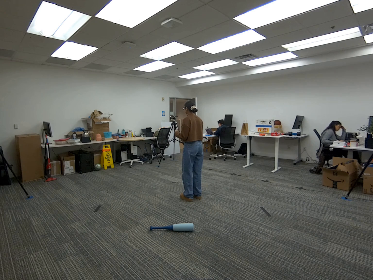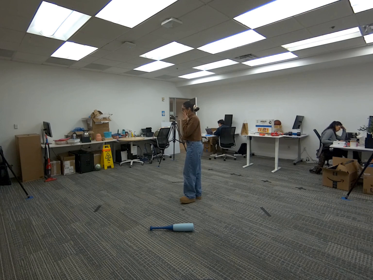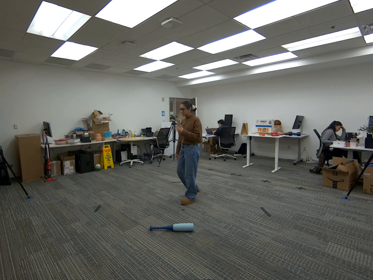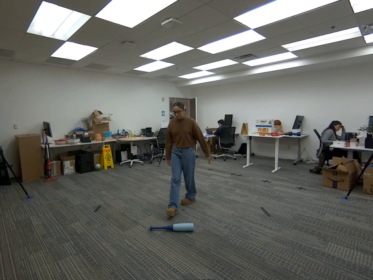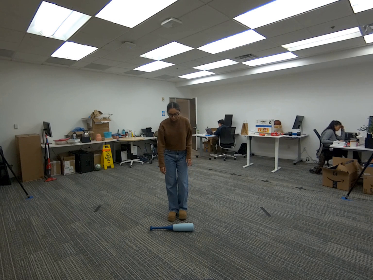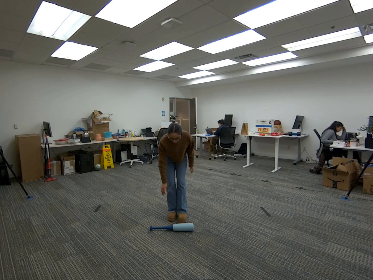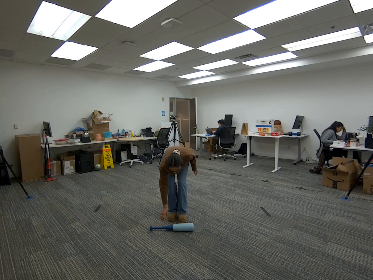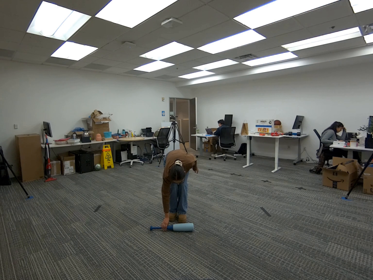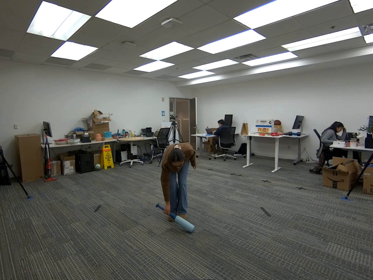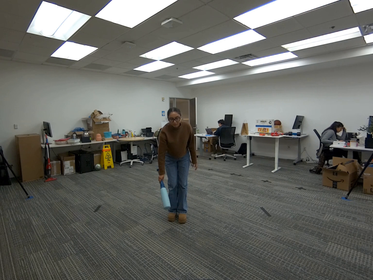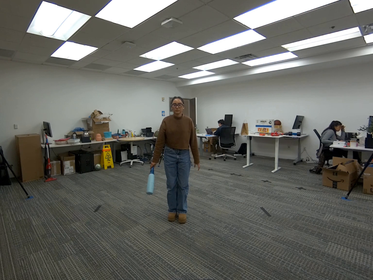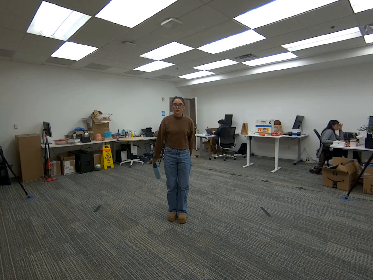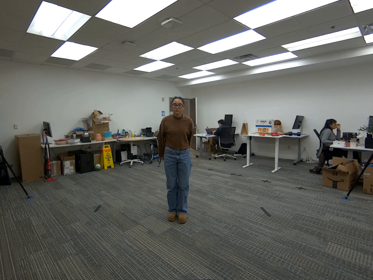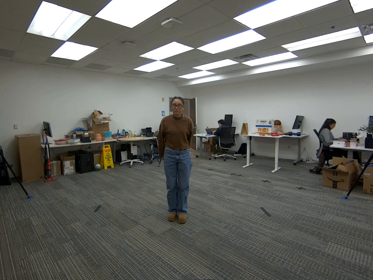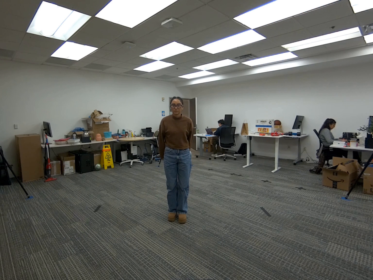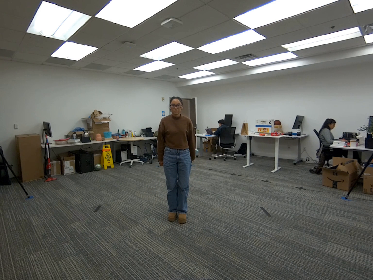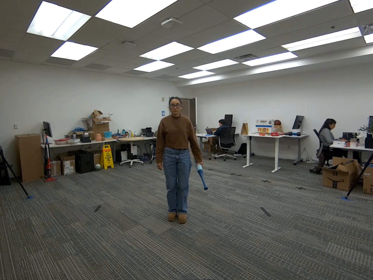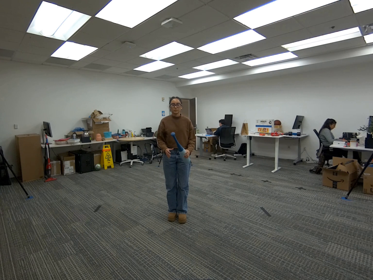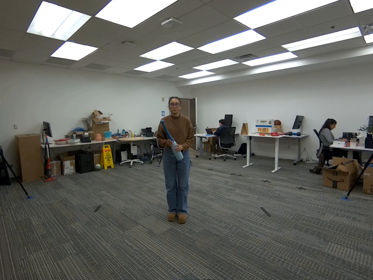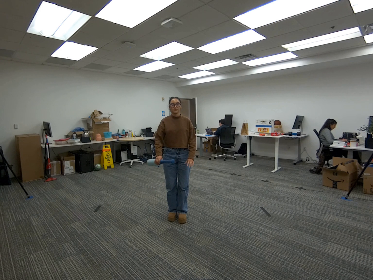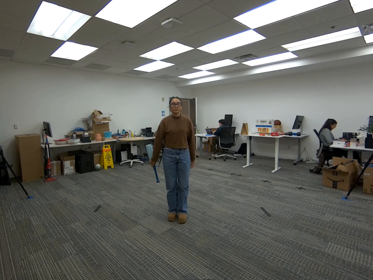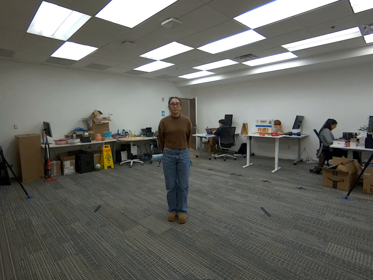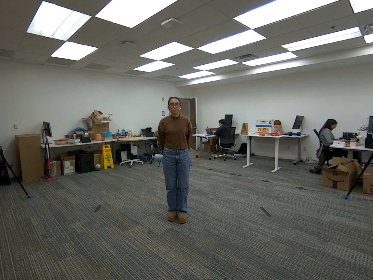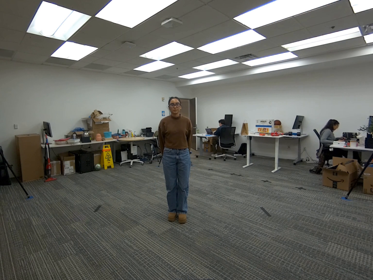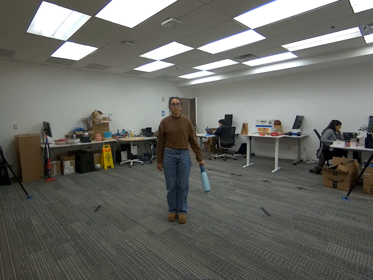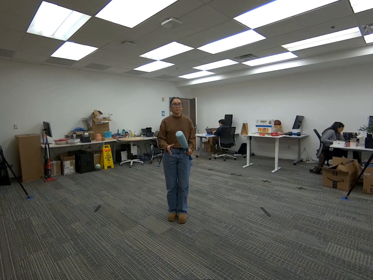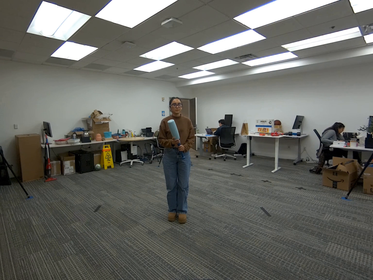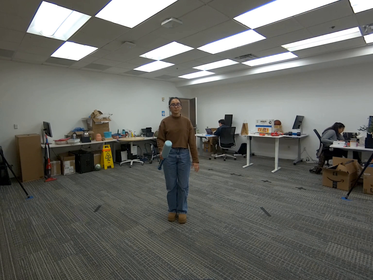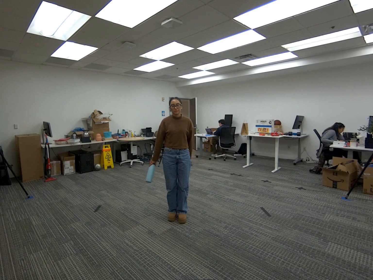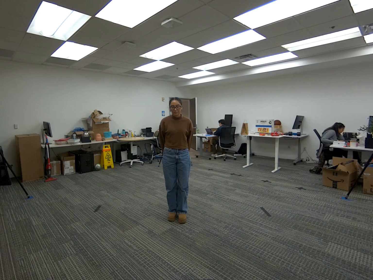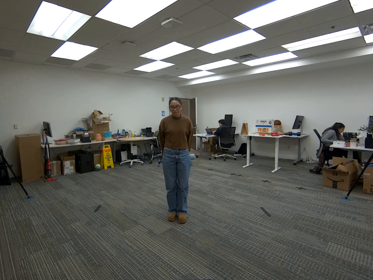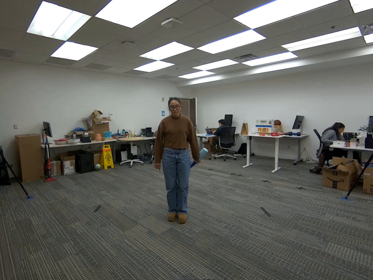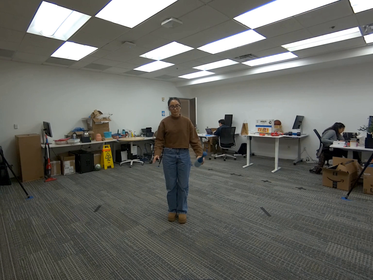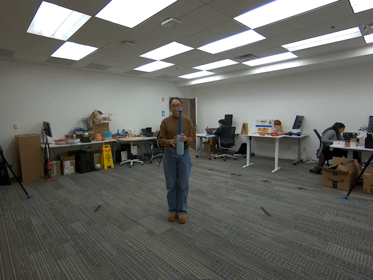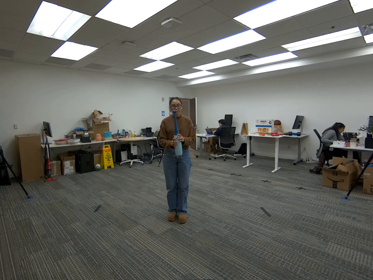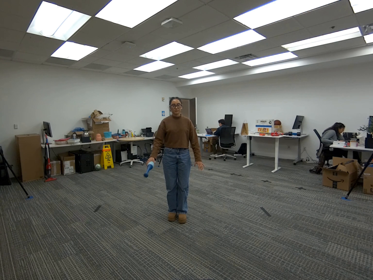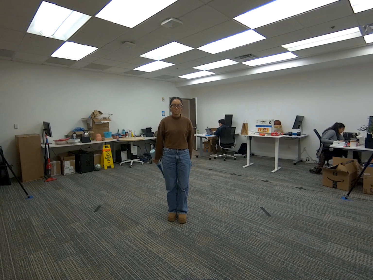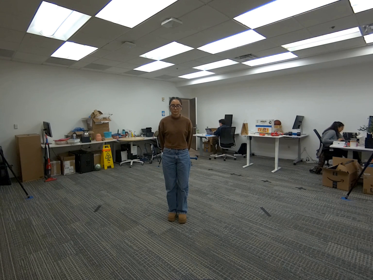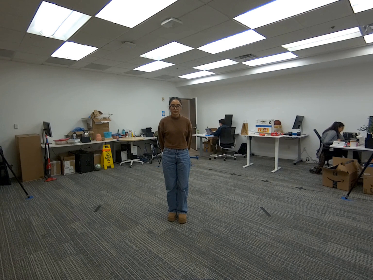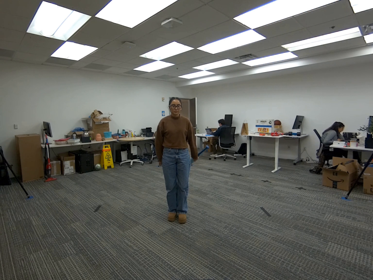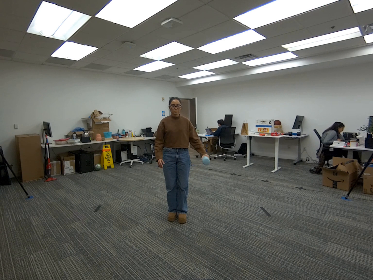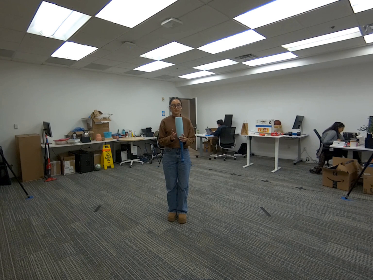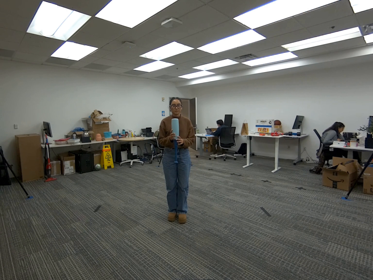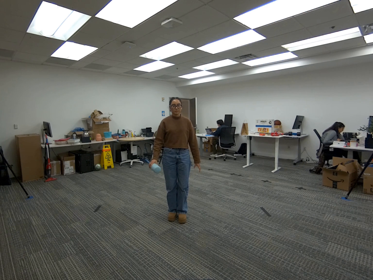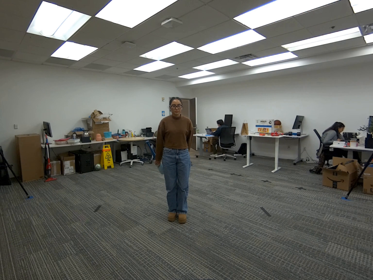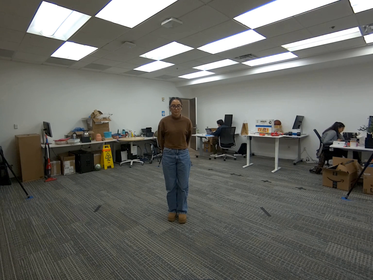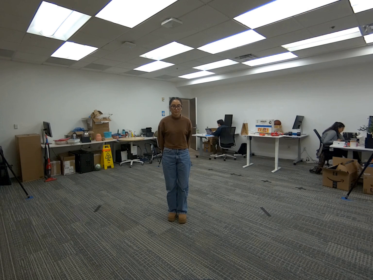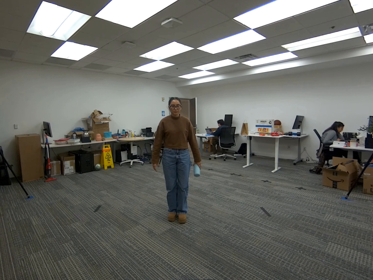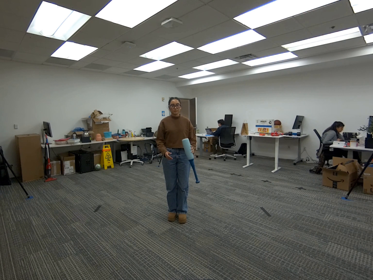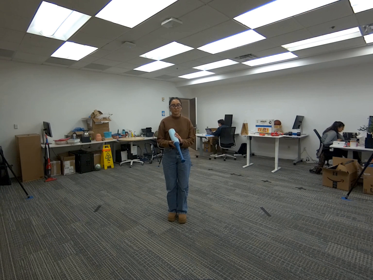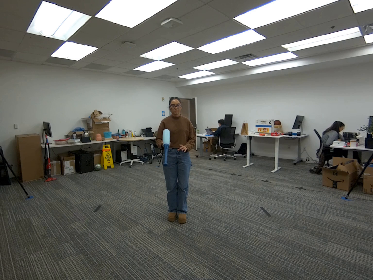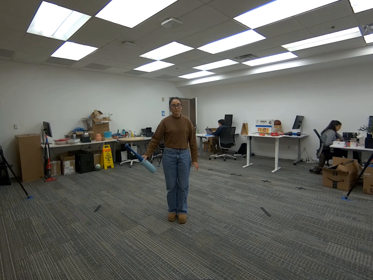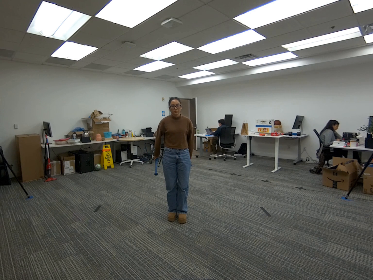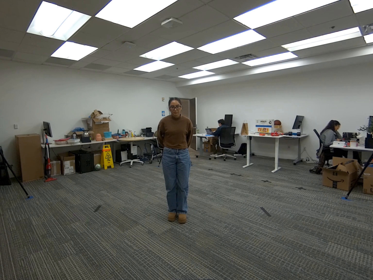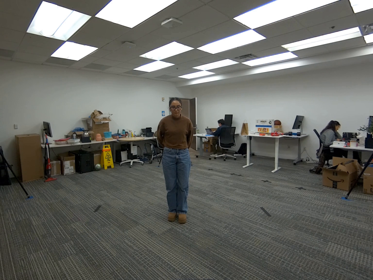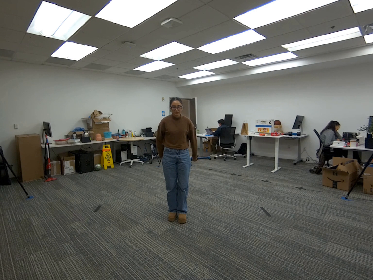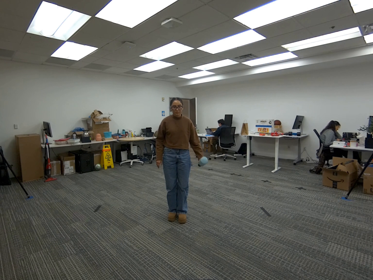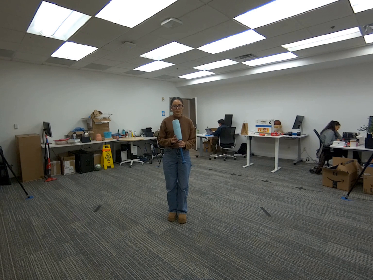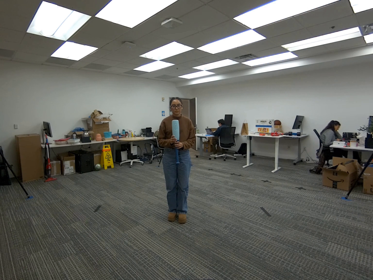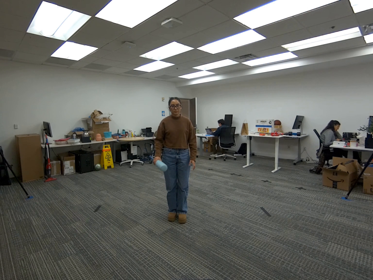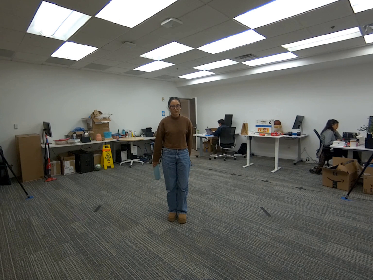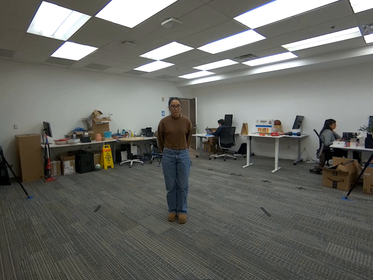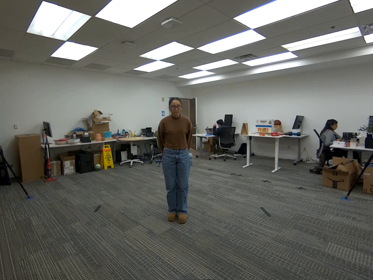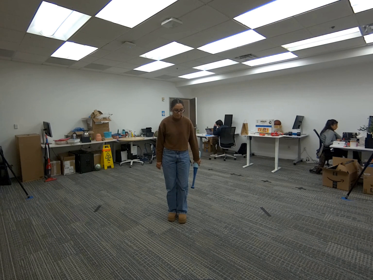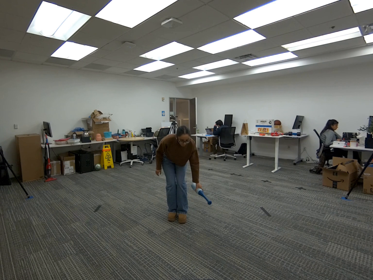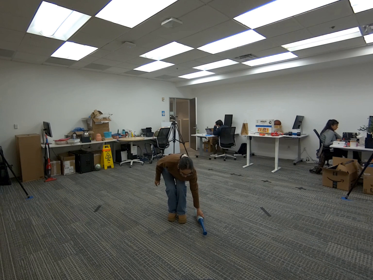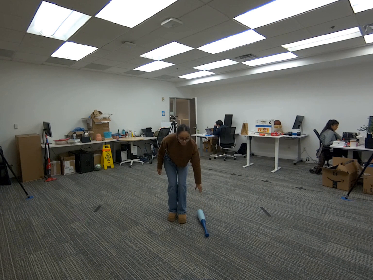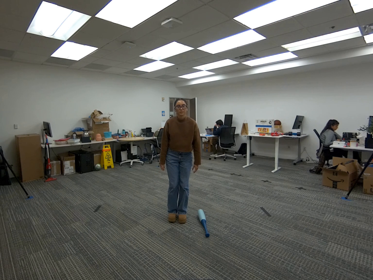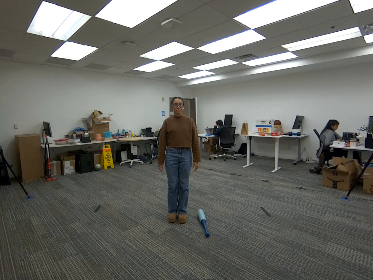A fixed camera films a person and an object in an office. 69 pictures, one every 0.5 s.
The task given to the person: Walk over to the baseball bat on the floor and grasp it and proceed to handover the baseball bat from hand to hand around your waist begining in the back.
